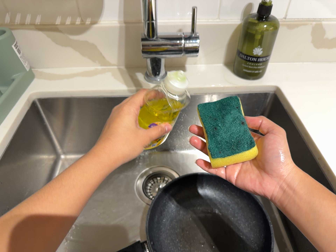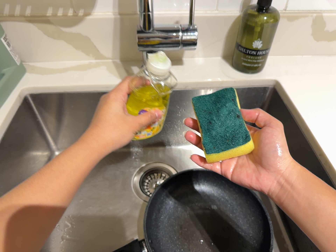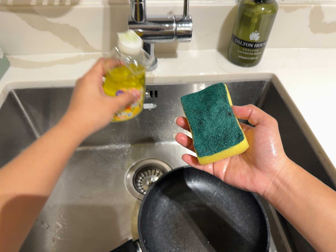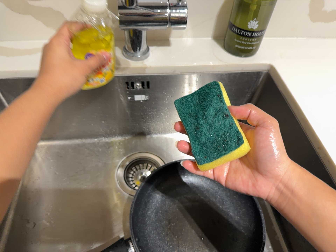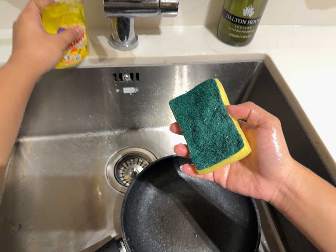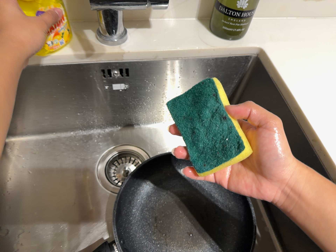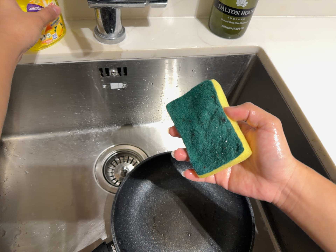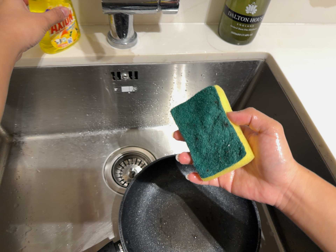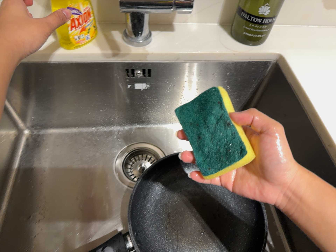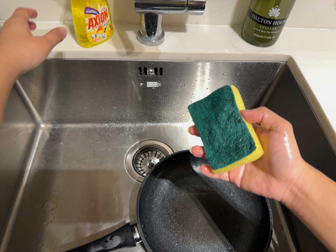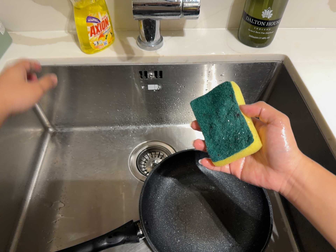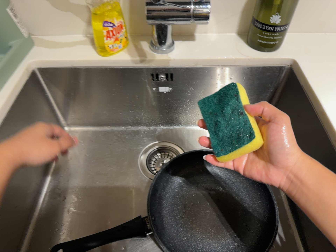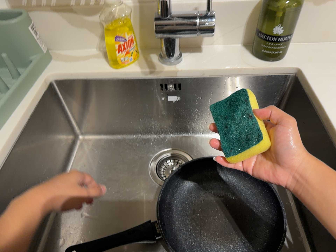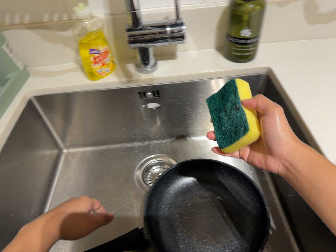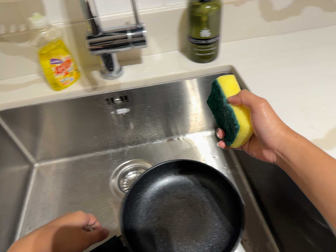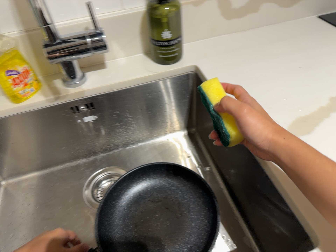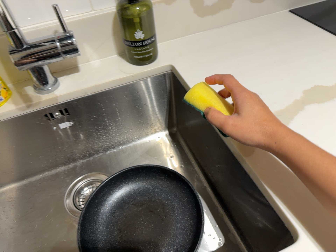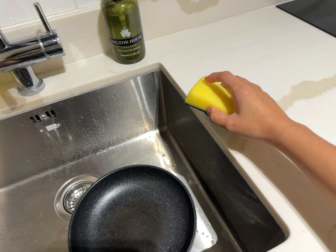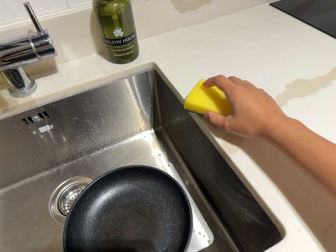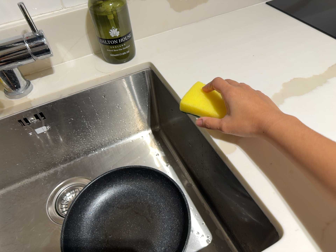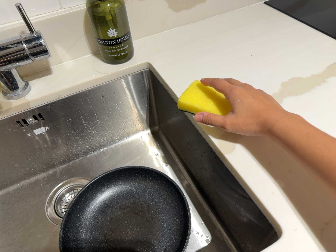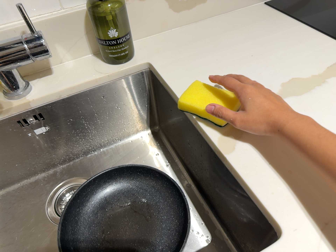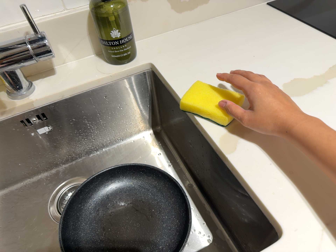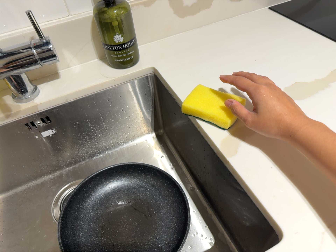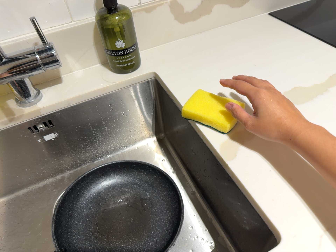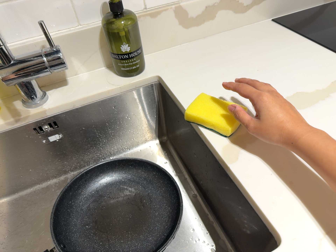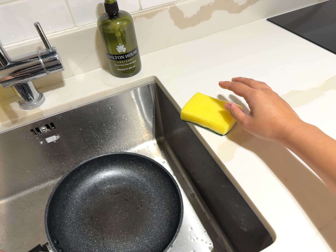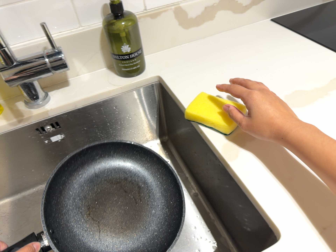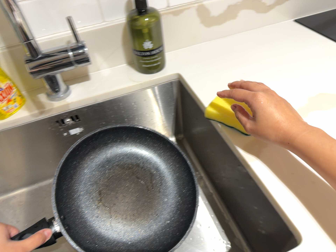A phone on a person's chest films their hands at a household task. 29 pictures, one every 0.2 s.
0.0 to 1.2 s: The camera travels forward and toward the top of its view, about 12 cm, so what stands in front looms larger. Its aim tips toward the bottom of its view by about 10 degrees.
1.2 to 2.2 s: The scene slides to the right, as the camera pans about 10 degrees to its left. It travels backward and toward the bottom of its view, about 9 cm, so what stands in front gets smaller.
2.2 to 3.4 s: The scene slides to the left, as the camera pans about 15 degrees to its right. It travels to its right, about 10 cm, so close, fixed things drift to the left. It rolls about its line of sight by about 20 degrees, and the scene rotates counterclockwise.
3.4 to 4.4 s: The camera keeps its place and its aim.
4.4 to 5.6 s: The camera shifts only a little, or ends up much as it began.
The film runs backward here.
